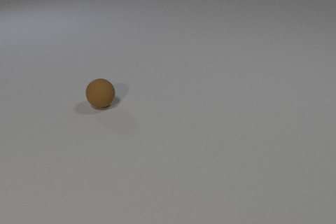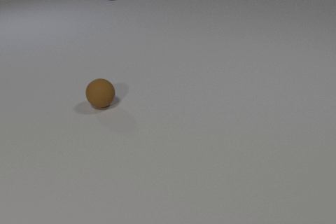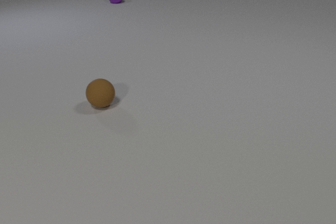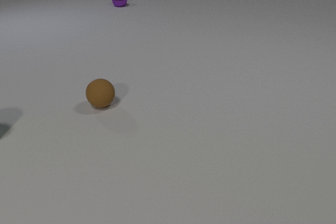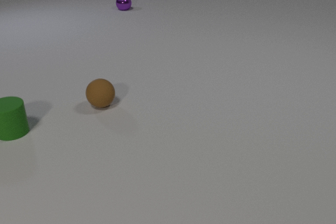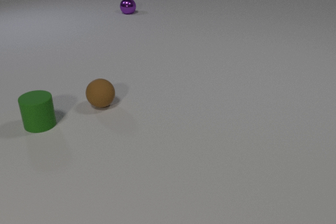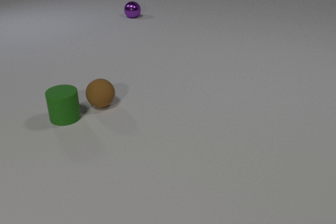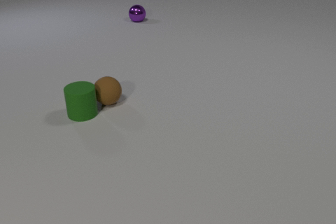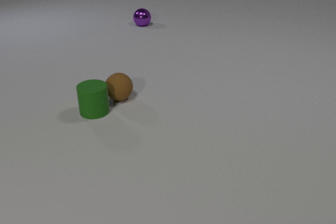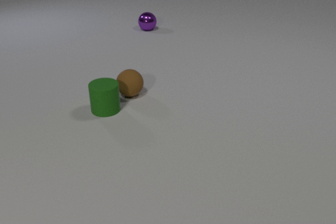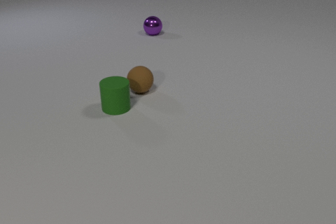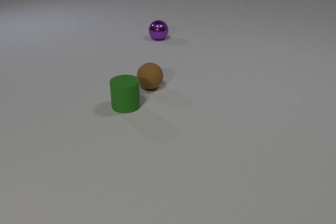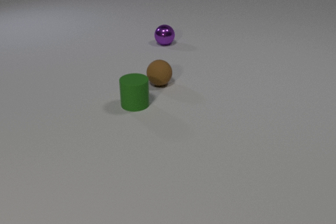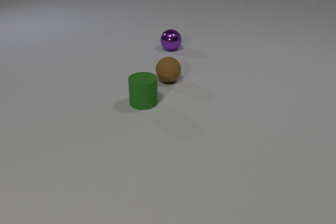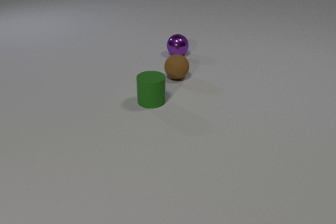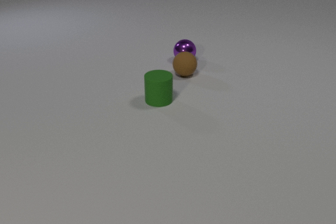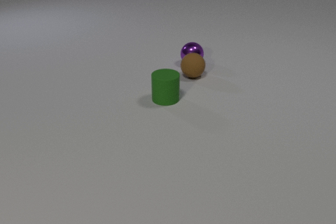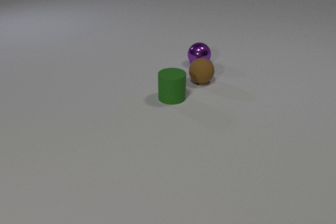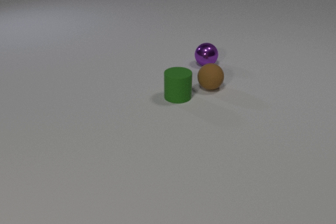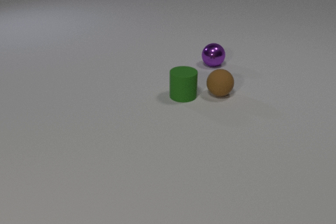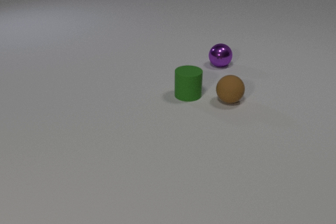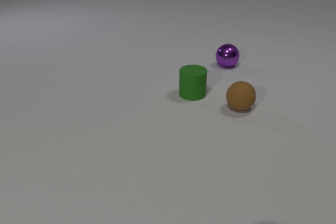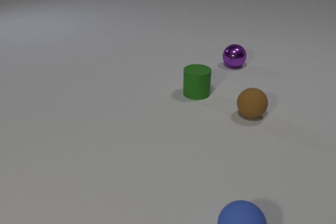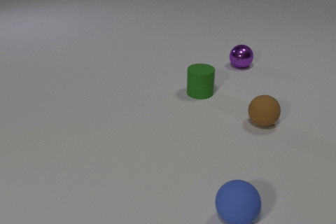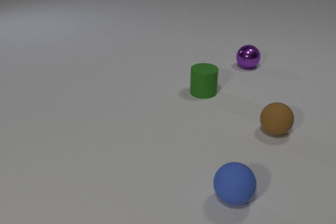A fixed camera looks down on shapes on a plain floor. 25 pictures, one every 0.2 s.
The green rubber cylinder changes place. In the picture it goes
to the right.
The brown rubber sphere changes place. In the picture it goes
to the right.
0.0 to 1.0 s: The green rubber cylinder comes in at the left edge, slides to the right. The purple metal sphere comes in at the top edge, rolls toward the camera.
1.0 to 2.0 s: The green rubber cylinder slides to the right. The brown rubber sphere rolls to the right and away from the camera. The purple metal sphere rolls toward the camera. The green rubber cylinder and the brown rubber sphere collide.
2.0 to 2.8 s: The green rubber cylinder slides to the right. The brown rubber sphere rolls to the right and away from the camera. The purple metal sphere rolls toward the camera and to the right.
2.8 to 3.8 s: The green rubber cylinder slides to the right. The brown rubber sphere rolls to the right and toward the camera. The purple metal sphere rolls to the right and toward the camera. The brown rubber sphere and the purple metal sphere collide.
3.8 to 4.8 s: The green rubber cylinder slides to the right and away from the camera. The brown rubber sphere rolls toward the camera and to the right. The blue rubber sphere comes in at the bottom edge, rolls away from the camera. The purple metal sphere rolls to the right.
Are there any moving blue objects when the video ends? yes.
What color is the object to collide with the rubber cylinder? brown.
What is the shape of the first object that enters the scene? sphere.
